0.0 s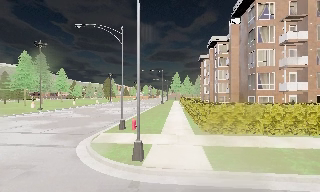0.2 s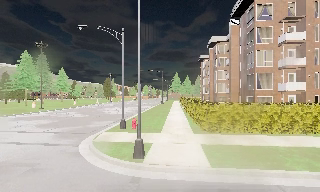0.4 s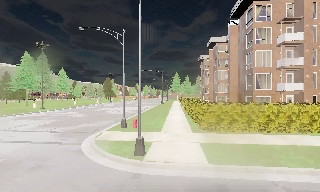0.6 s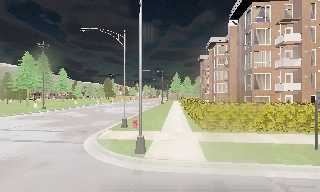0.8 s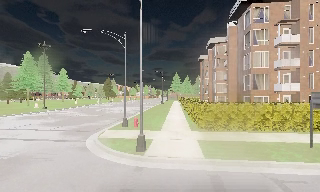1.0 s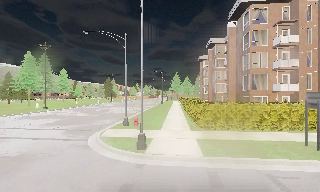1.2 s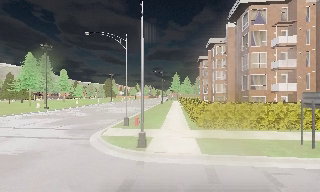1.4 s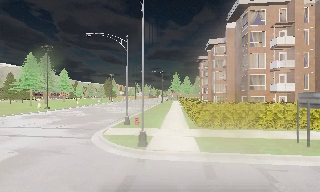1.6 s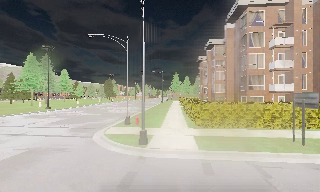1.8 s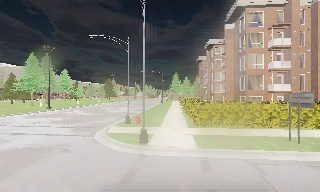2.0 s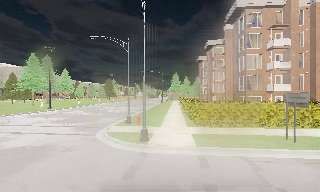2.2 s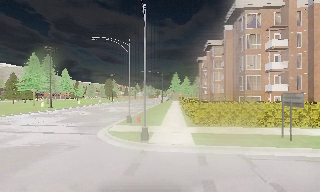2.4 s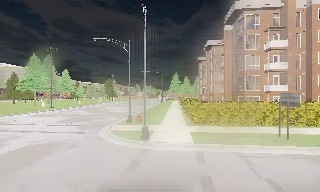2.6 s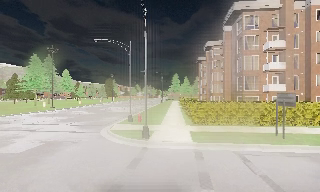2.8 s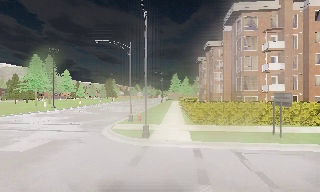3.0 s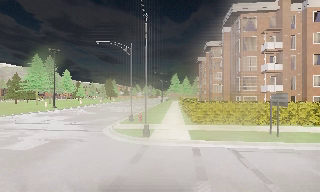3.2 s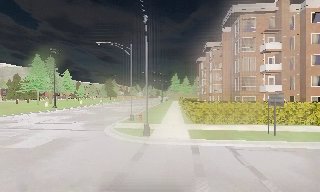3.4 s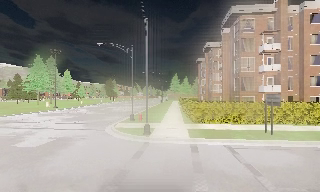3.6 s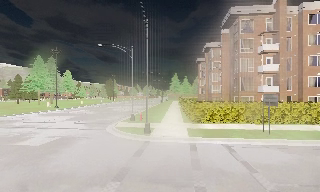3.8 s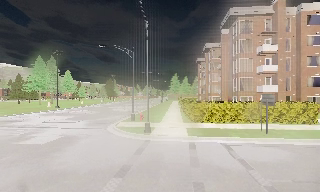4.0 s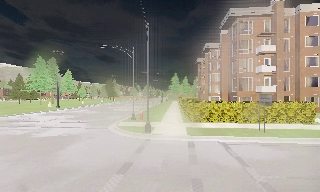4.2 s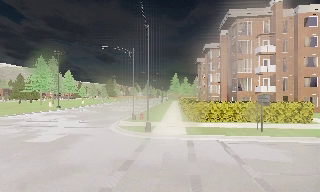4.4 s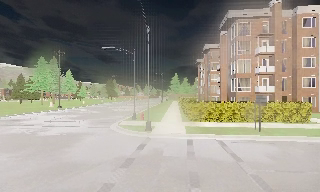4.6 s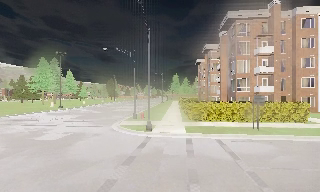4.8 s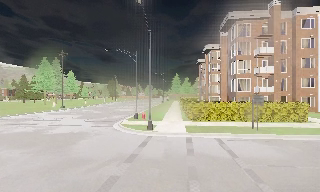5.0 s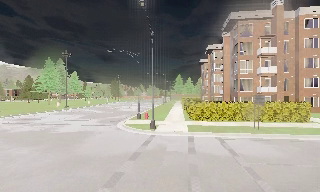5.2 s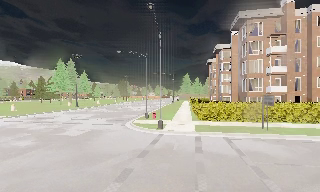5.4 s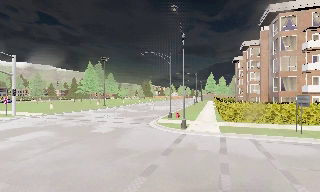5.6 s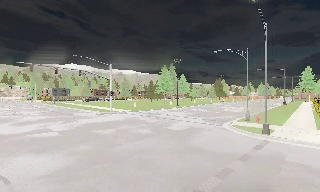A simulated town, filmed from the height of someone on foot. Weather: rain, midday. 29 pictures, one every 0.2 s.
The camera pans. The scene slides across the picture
to the right.
The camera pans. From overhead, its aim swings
counterclockwise.
0.0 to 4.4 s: The camera travels backward, about 5 m, so what stands in front gets smaller.
4.4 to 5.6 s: The camera pans to its left, which is counterclockwise from overhead, by about 35 degrees. It travels backward, about 1.5 m.
The film runs backward here.
